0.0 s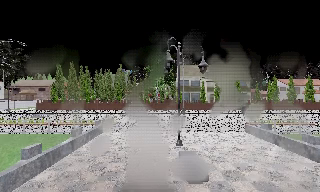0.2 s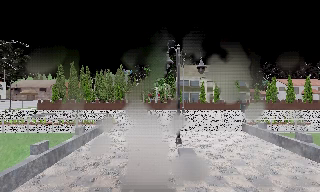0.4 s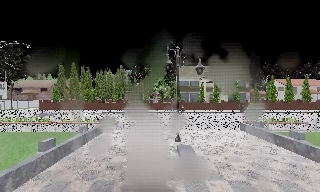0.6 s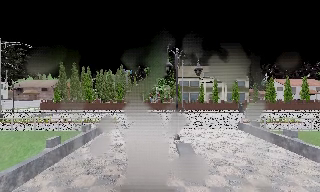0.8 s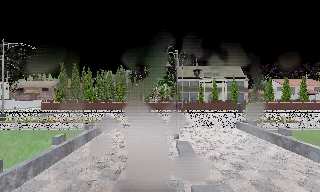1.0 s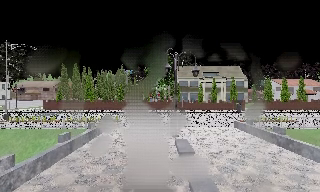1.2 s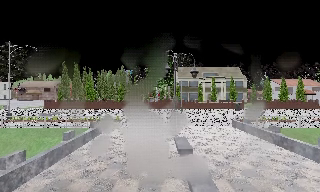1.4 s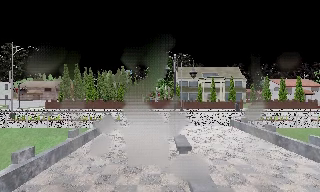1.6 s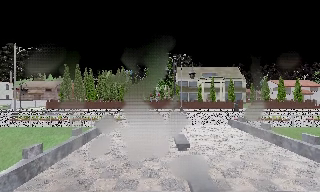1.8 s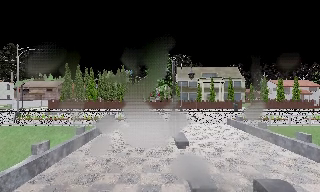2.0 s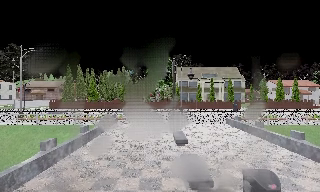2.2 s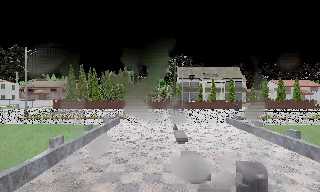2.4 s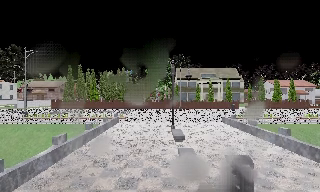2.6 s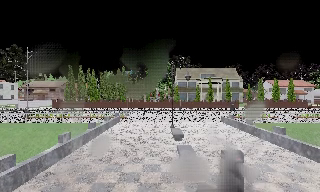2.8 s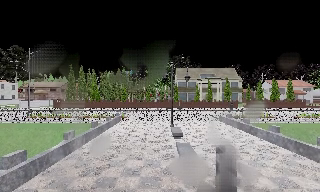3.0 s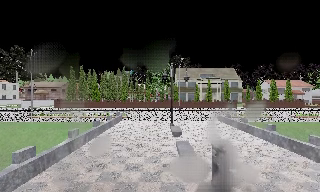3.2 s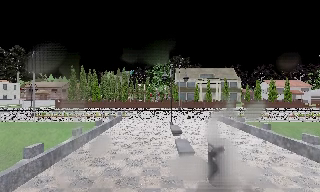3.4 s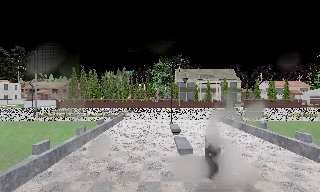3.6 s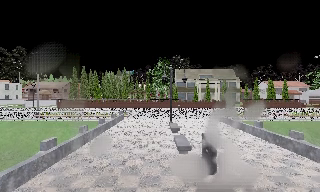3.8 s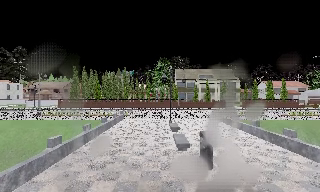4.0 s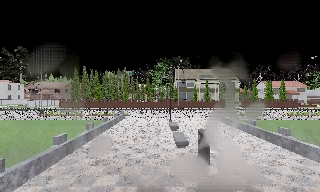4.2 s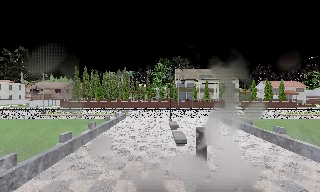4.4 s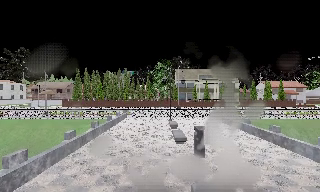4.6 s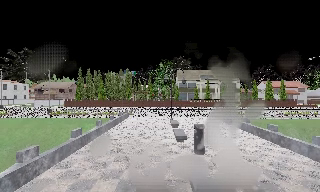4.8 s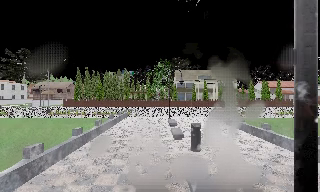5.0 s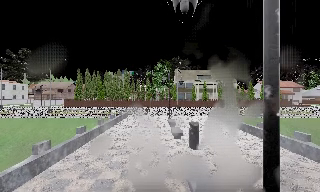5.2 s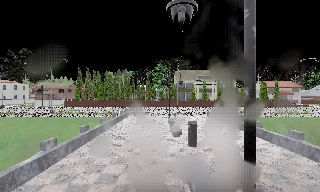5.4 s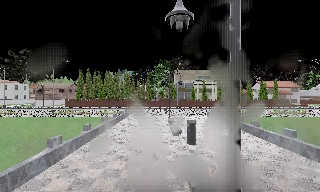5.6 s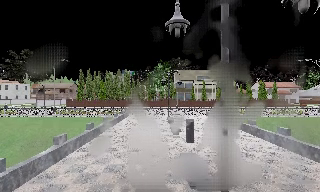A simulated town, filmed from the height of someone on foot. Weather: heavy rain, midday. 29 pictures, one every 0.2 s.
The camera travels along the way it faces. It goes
backward.
0.0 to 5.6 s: The camera travels backward, about 8 m, so what stands in front gets smaller.
The film runs backward here.
